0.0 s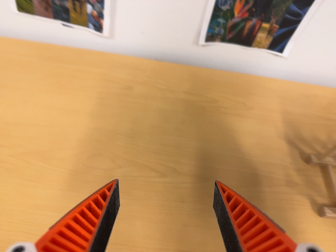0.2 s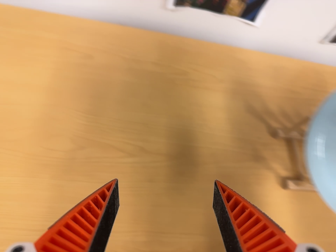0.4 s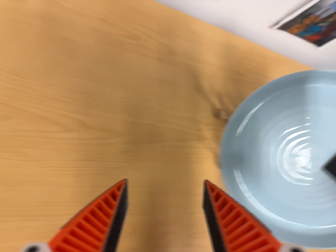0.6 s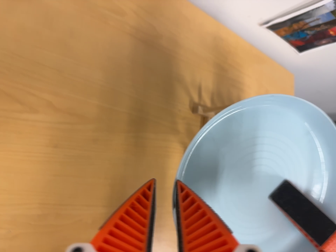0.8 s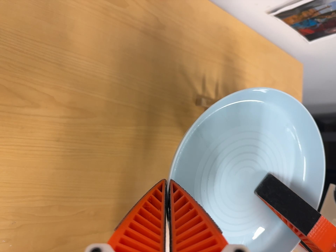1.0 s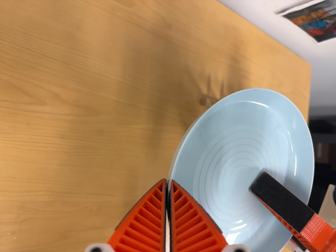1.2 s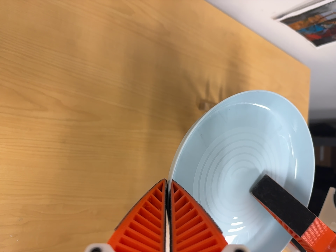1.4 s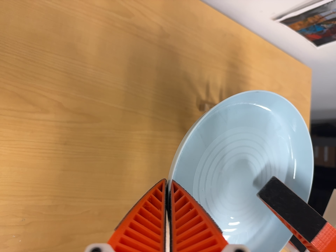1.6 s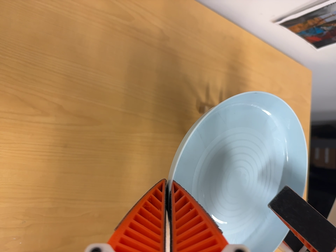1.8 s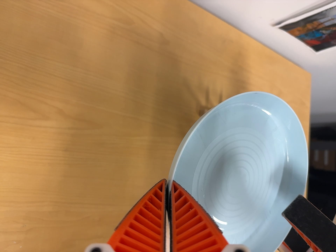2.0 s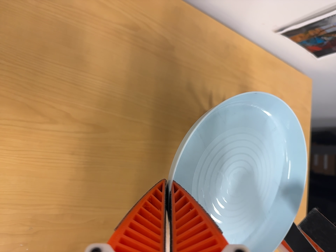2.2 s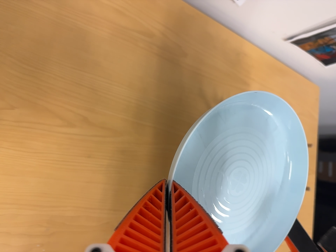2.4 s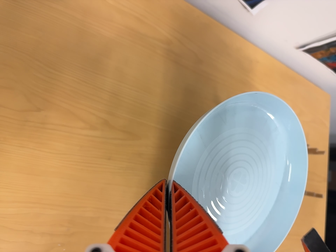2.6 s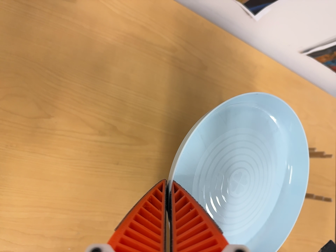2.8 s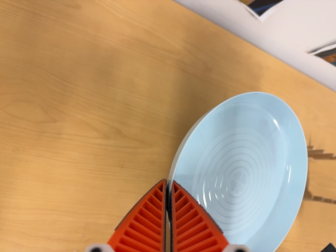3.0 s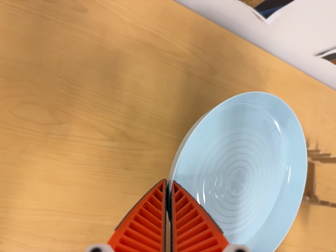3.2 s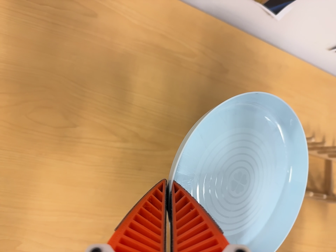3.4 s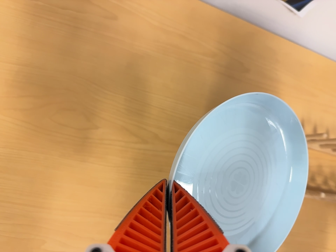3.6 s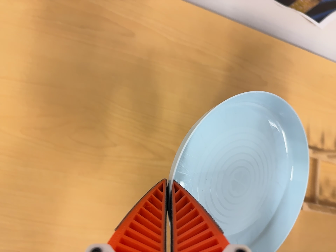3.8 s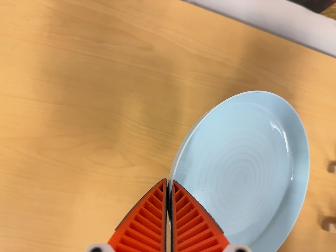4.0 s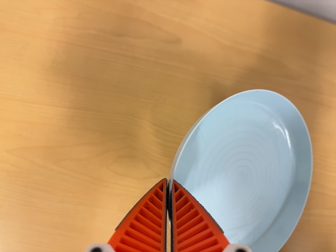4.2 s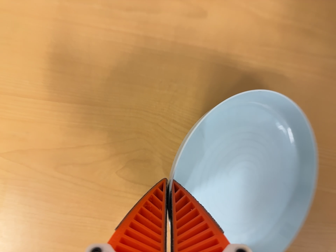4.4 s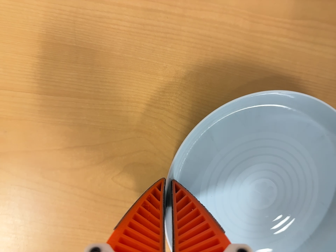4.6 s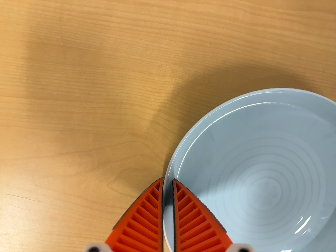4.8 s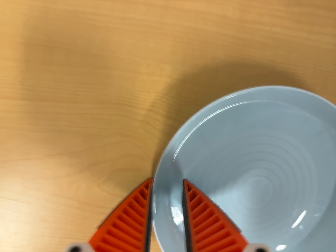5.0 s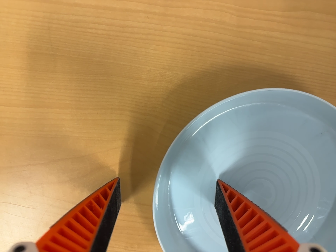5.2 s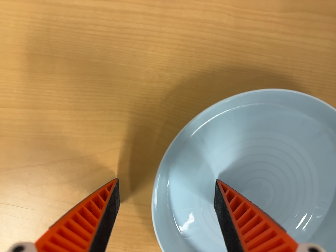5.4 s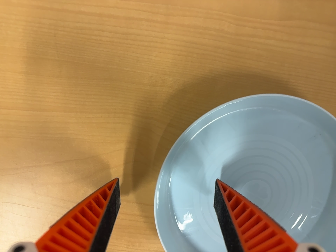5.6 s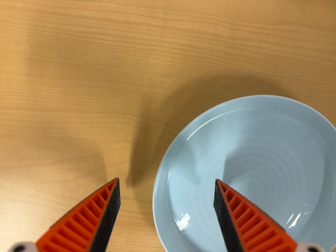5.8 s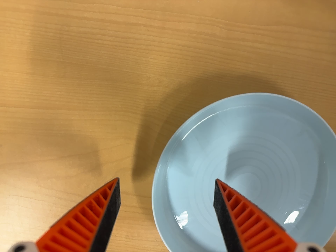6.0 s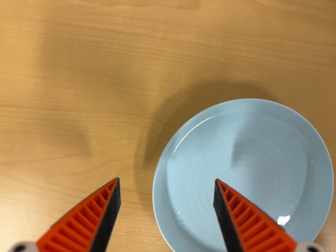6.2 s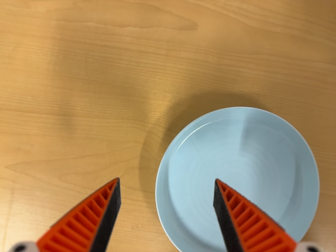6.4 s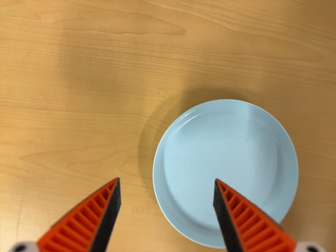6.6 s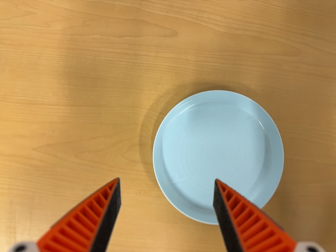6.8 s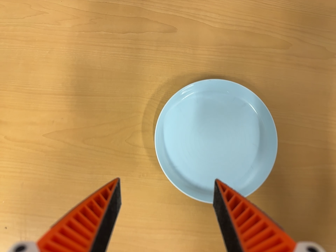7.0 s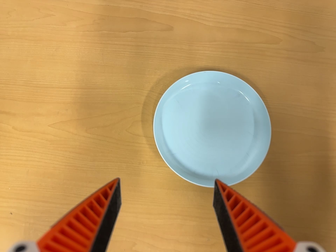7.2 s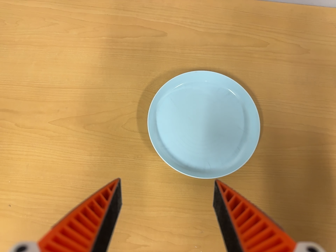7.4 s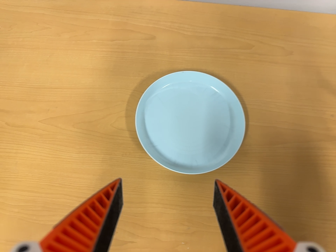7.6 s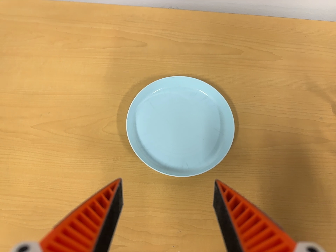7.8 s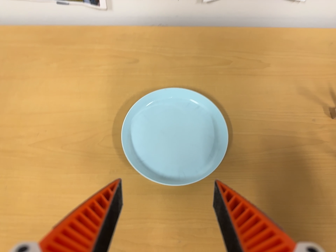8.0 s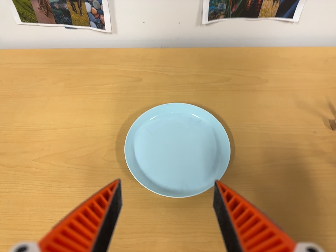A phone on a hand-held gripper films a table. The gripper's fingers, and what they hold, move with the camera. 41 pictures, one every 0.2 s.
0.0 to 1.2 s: The scene slides to the left, as the camera pans about 25 degrees to its right. It travels toward the top of its view and forward, about 12 cm. Its aim tips toward the bottom of its view by about 25 degrees. It rolls about its line of sight by about 15 degrees, and the scene rotates clockwise.
1.2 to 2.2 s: The camera shifts only a little, or ends up much as it began.
2.2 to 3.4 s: The camera swings to its left by about 15 degrees, and the scene slides to the right.
3.4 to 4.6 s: The camera pans to its left by about 20 degrees. It travels forward and toward the top of its view, about 26 cm, so what stands in front looms larger. Its aim tips toward the bottom of its view by about 20 degrees.
4.6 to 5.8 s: The camera shifts only a little, or ends up much as it began.
5.8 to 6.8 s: The camera travels backward and toward the bottom of its view, about 18 cm, so what stands in front gets smaller. Its aim tips toward the top of its view by about 15 degrees.
6.8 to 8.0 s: The camera travels toward the bottom of its view, to its right and backward, about 18 cm. Its aim tips toward the top of its view by about 25 degrees.
The film runs backward here.
